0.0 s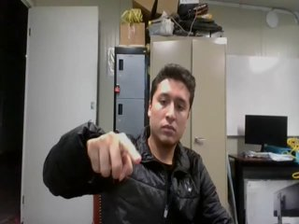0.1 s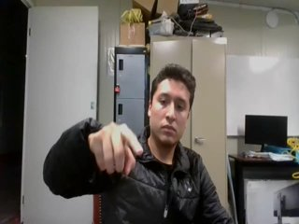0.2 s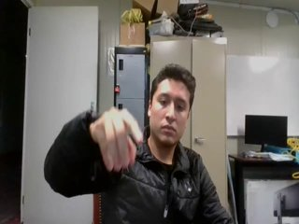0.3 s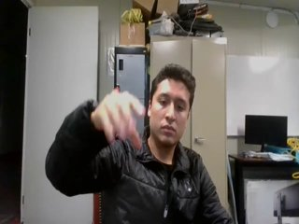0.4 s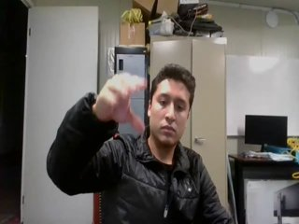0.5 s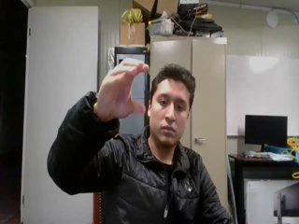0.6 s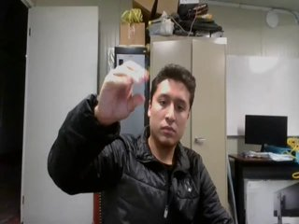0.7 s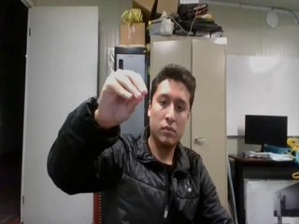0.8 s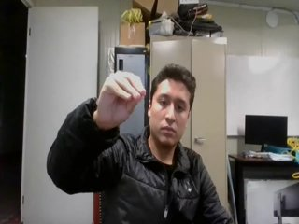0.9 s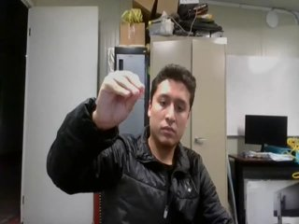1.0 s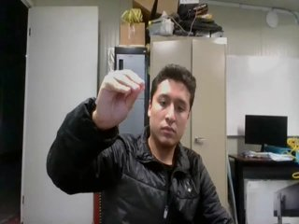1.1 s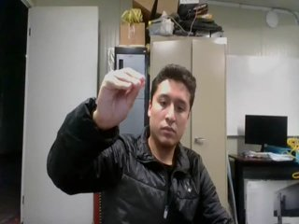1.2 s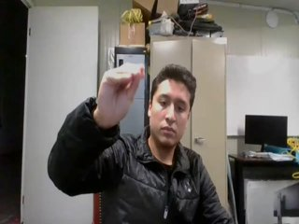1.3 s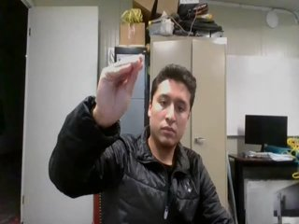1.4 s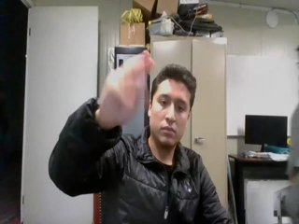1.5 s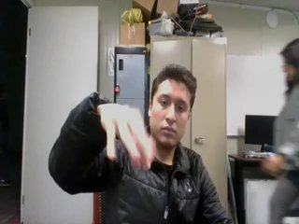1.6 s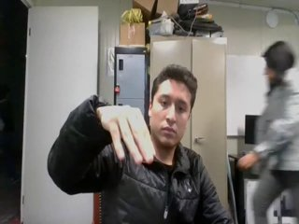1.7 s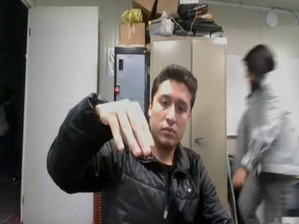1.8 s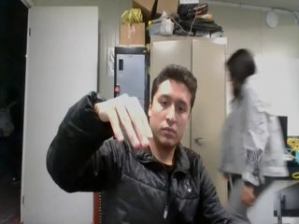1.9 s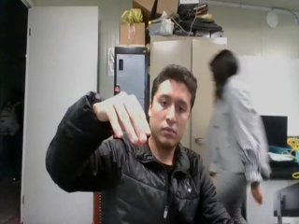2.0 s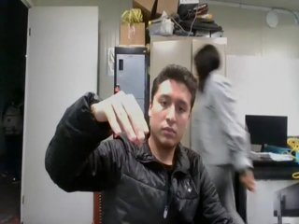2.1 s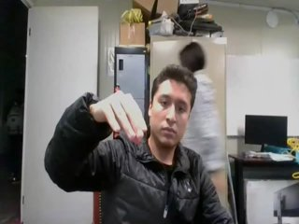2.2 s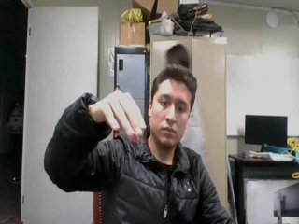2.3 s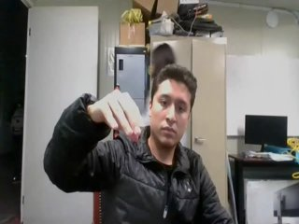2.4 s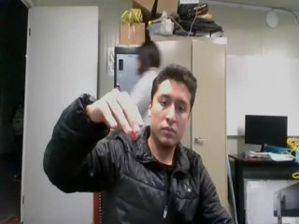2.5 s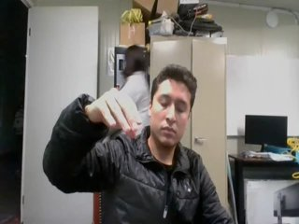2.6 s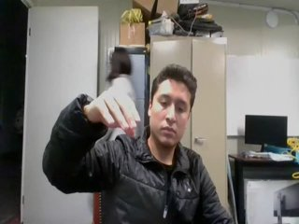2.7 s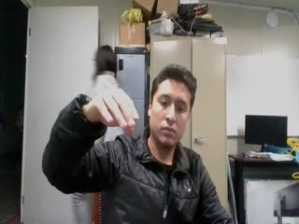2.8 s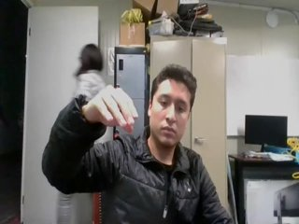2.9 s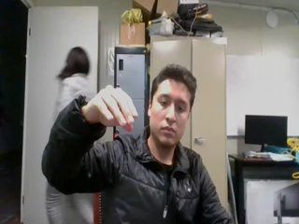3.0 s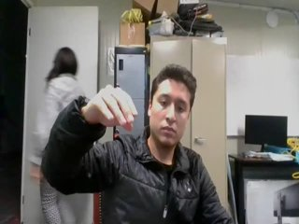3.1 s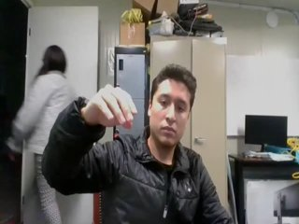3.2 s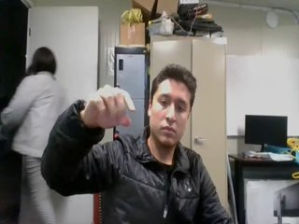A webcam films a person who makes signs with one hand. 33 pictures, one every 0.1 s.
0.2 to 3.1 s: On the screen the hand sweeps downward. The name of the sign: Throw down.
